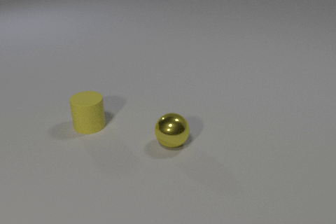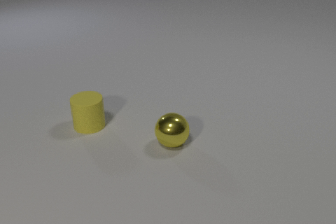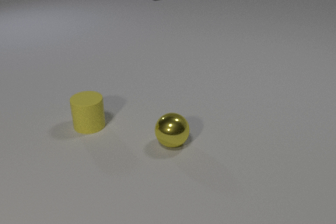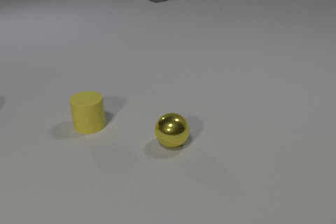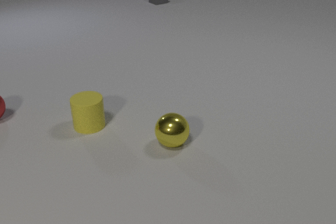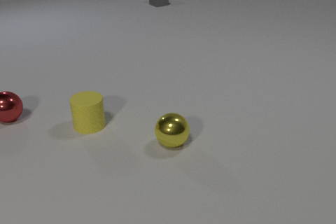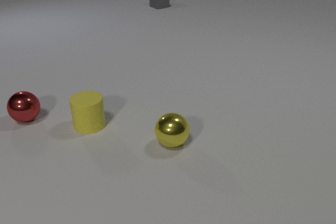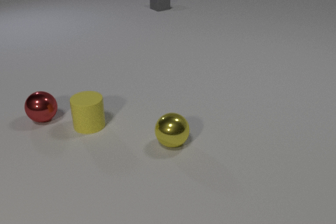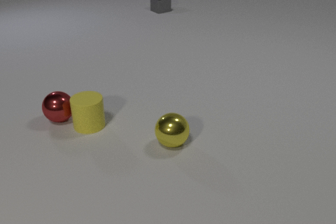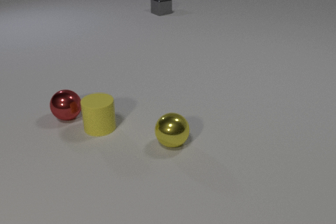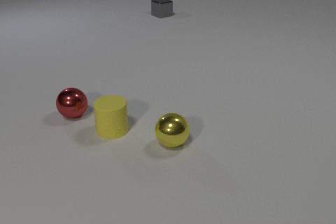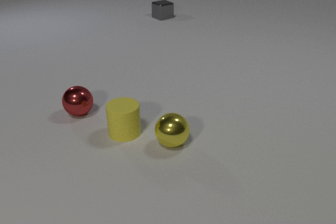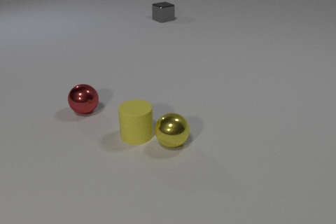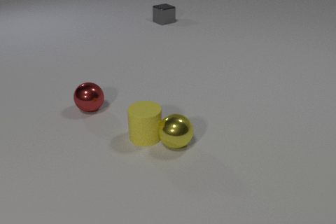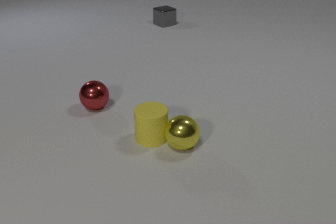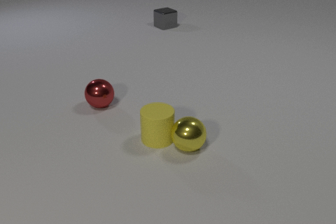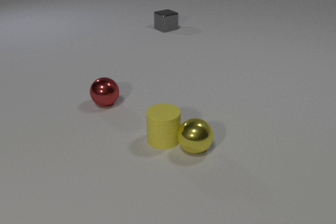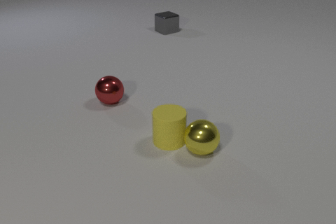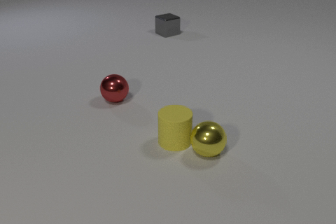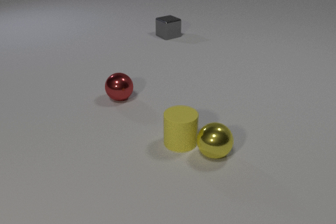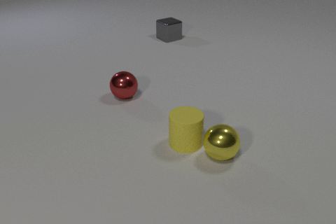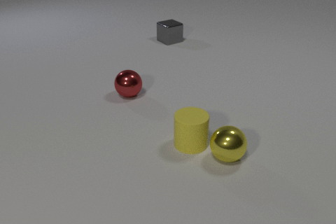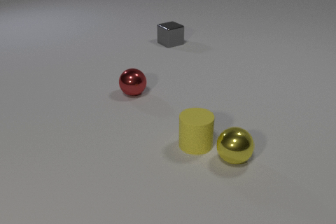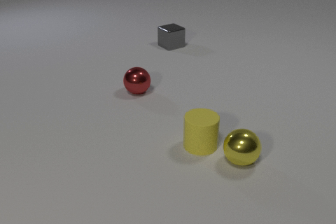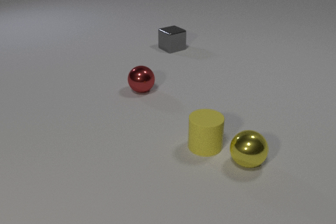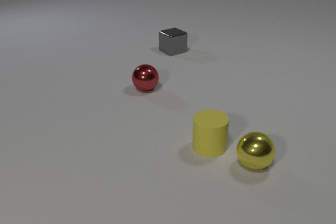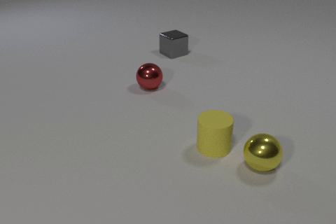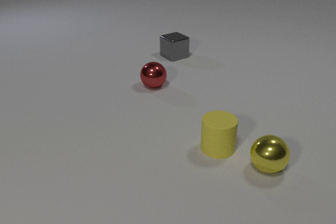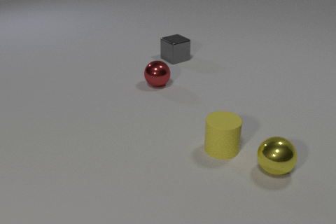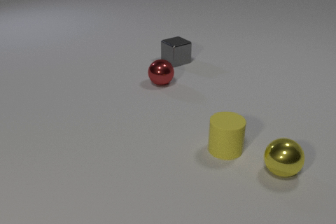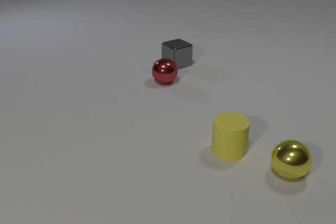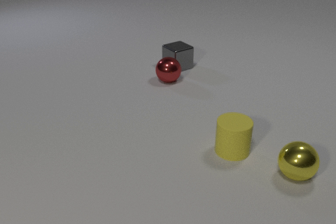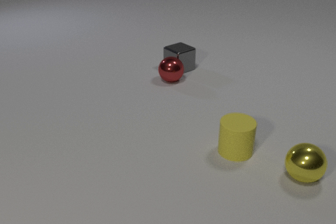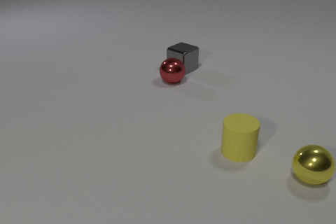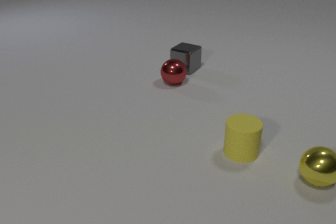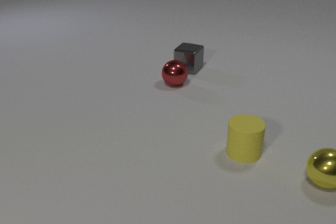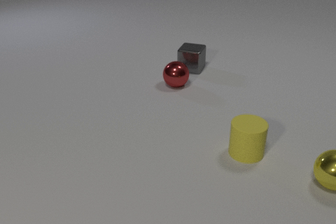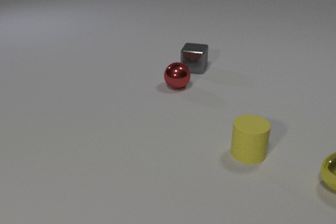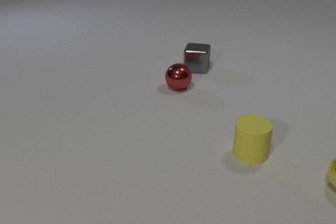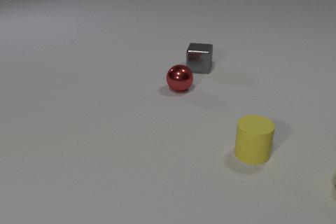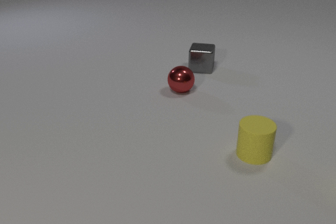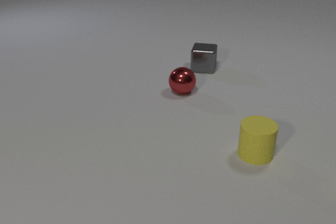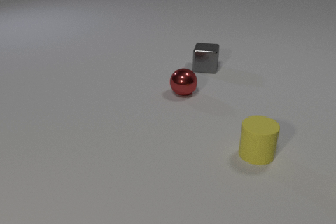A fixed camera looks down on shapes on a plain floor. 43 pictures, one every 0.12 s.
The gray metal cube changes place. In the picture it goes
toward the camera.
The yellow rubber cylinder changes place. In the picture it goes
to the right.
0.00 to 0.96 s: The red metal sphere comes in at the left edge, rolls to the right. The gray metal cube comes in at the top edge, slides toward the camera.
0.96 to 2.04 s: The red metal sphere rolls to the right and away from the camera. The yellow rubber cylinder slides to the right and toward the camera. The gray metal cube slides toward the camera. The yellow metal sphere rolls to the right. The red metal sphere and the yellow rubber cylinder collide. The yellow rubber cylinder and the yellow metal sphere collide.
2.04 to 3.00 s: The red metal sphere rolls to the right and away from the camera. The yellow rubber cylinder slides to the right. The gray metal cube slides toward the camera. The yellow metal sphere rolls to the right.
3.00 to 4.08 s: The red metal sphere rolls to the right and away from the camera. The yellow rubber cylinder slides to the right. The gray metal cube slides toward the camera, spins so that its near face slides to the right, counterclockwise seen from above. The yellow metal sphere rolls to the right. The red metal sphere and the gray metal cube collide.
4.08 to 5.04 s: The red metal sphere rolls toward the camera and to the right. The yellow rubber cylinder slides to the right. The gray metal cube slides to the right, spins counterclockwise seen from above by about 15 degrees, its near face sliding to the right. The yellow metal sphere rolls to the right, leaves at the right edge.
What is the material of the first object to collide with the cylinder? metal.
Are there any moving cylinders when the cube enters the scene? no.
How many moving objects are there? 4.
